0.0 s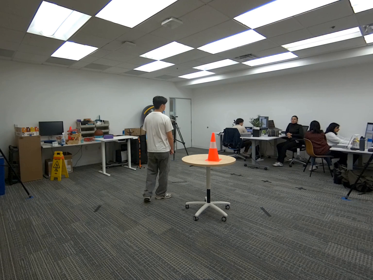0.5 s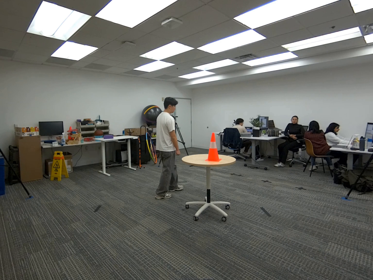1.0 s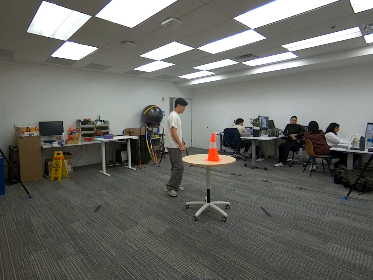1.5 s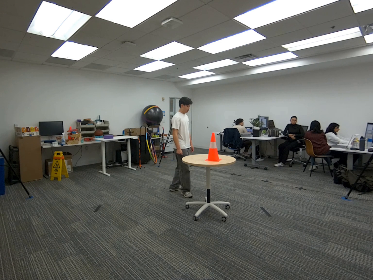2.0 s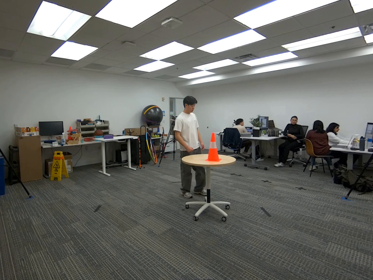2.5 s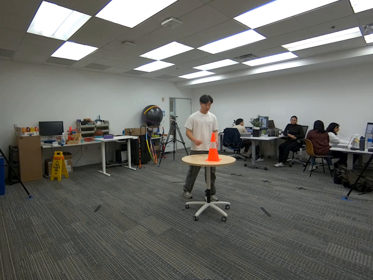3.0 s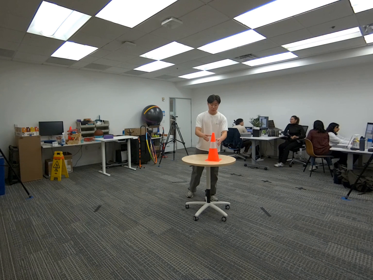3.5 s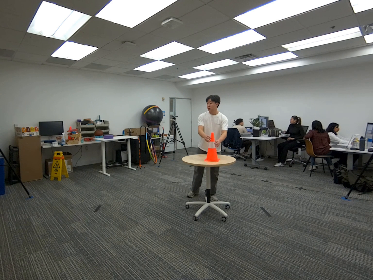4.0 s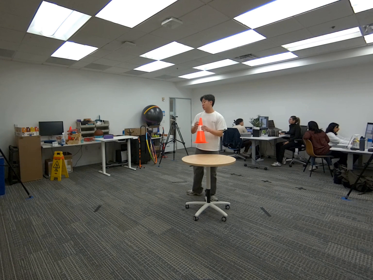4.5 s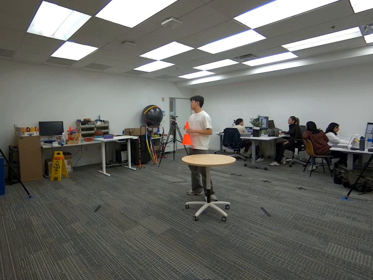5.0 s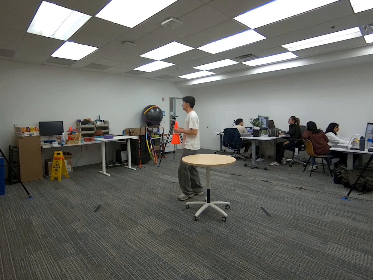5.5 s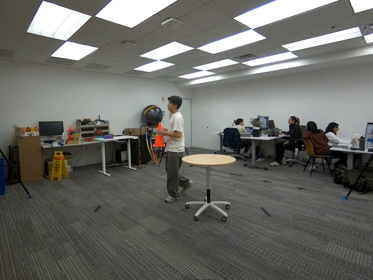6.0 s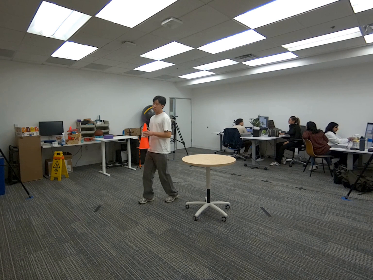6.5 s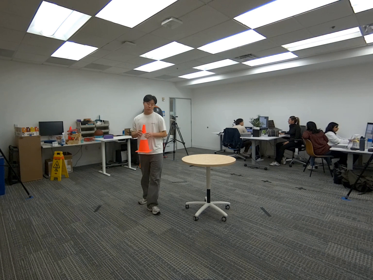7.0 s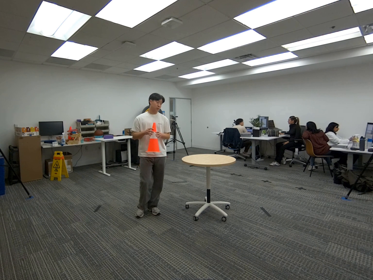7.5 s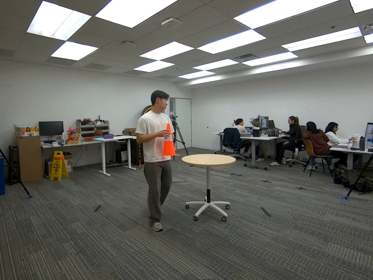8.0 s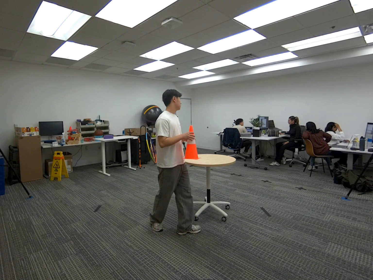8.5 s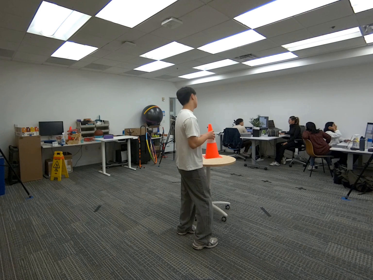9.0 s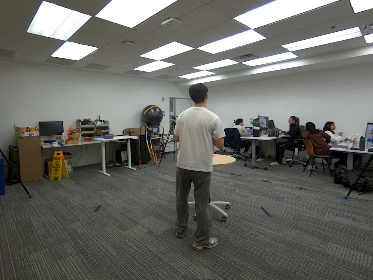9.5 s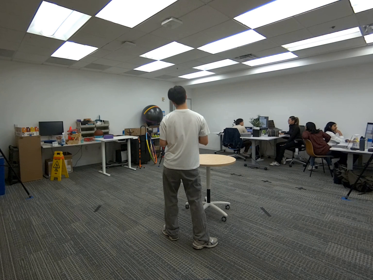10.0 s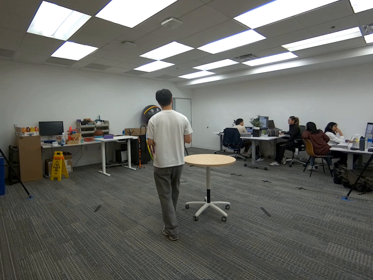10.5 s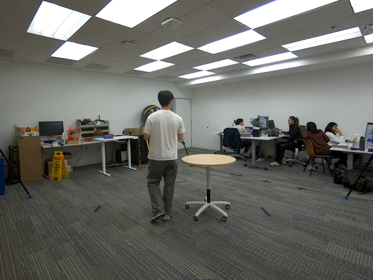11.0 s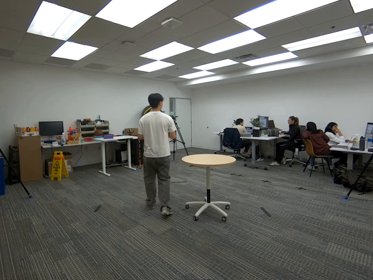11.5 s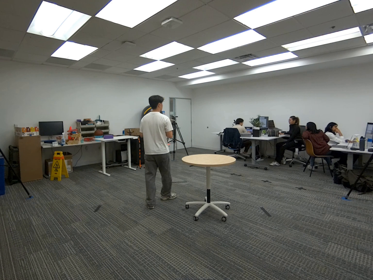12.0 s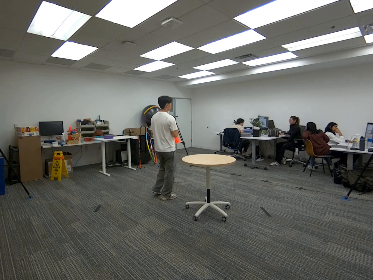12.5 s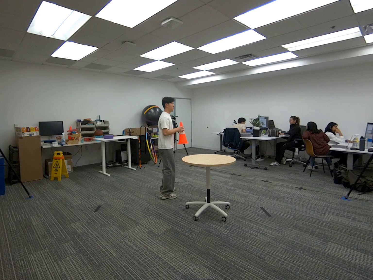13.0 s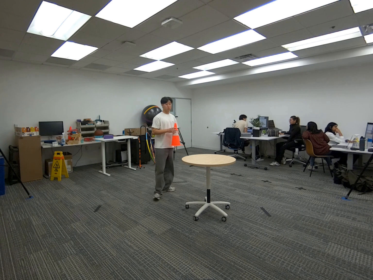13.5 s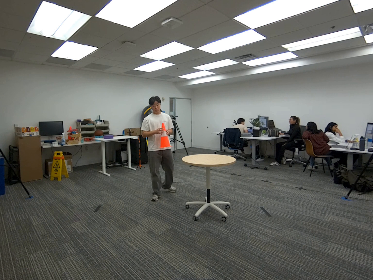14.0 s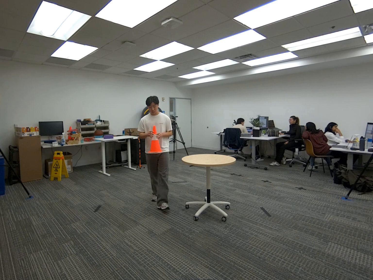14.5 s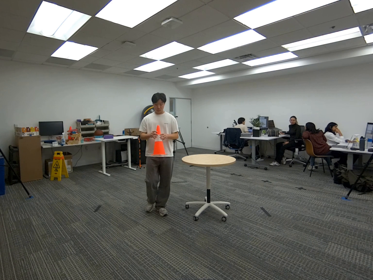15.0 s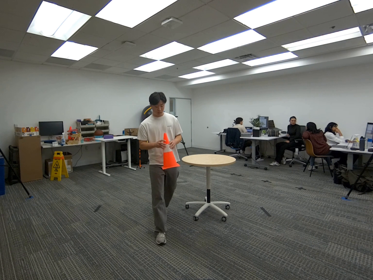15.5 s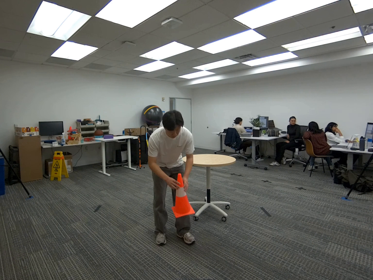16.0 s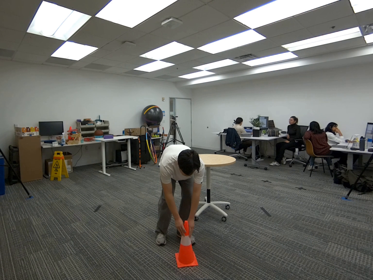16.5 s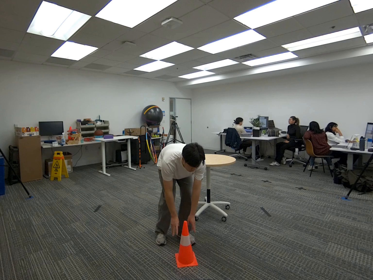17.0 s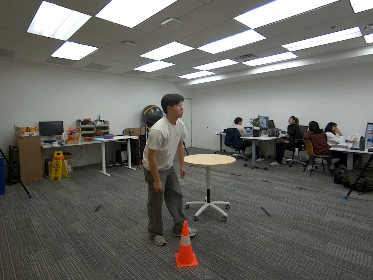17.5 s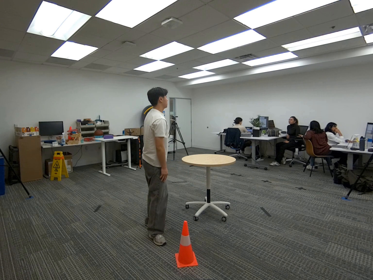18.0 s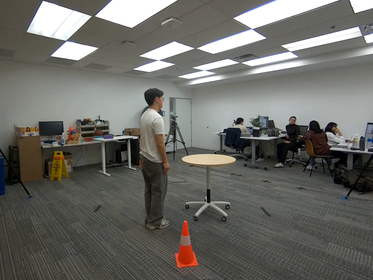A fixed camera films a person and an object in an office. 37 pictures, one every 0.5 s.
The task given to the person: Walk over to the traffic cone on the tround table, pick up the cone with both hands and place it on the ground.
